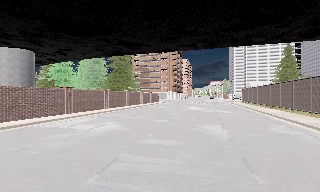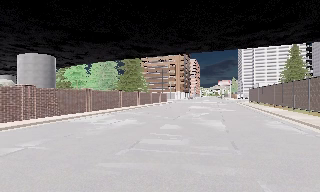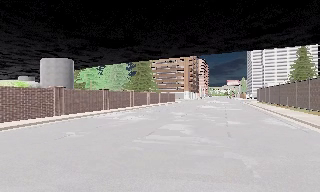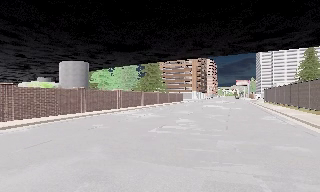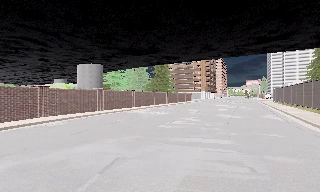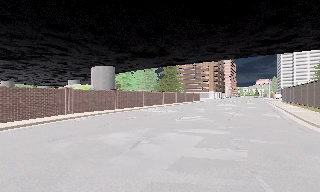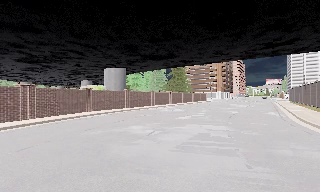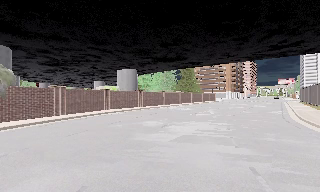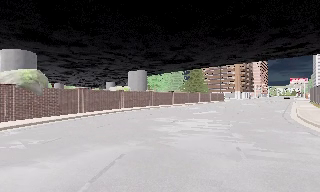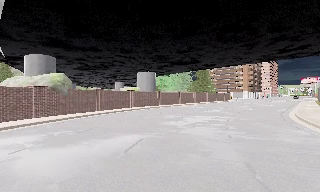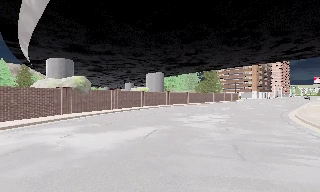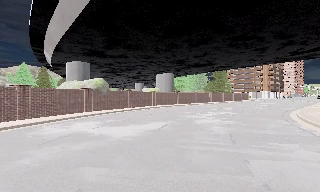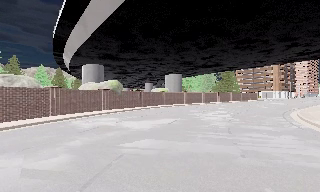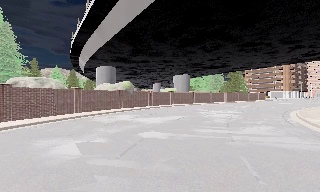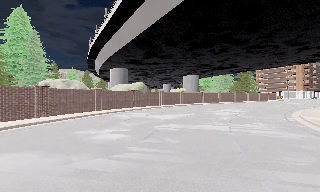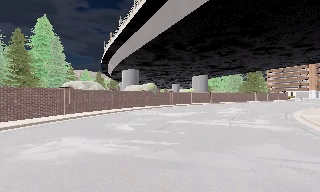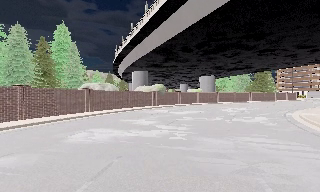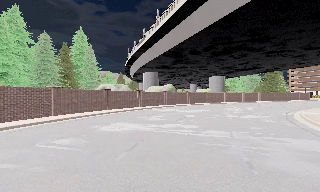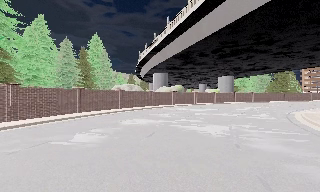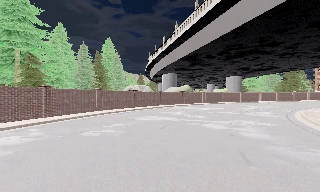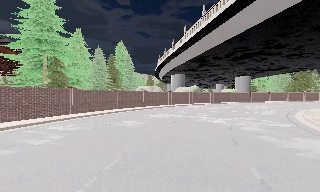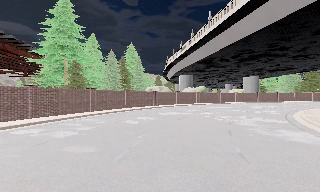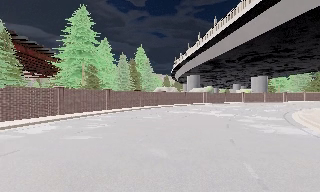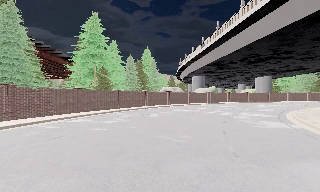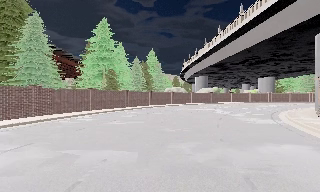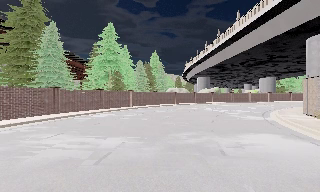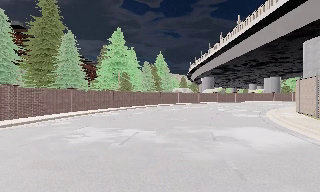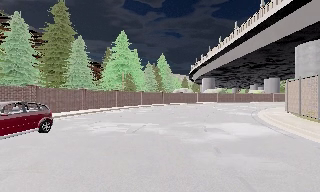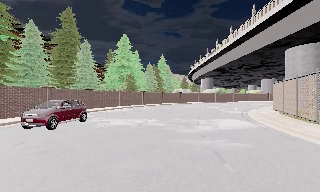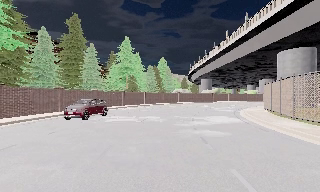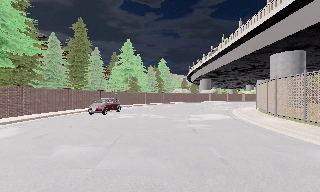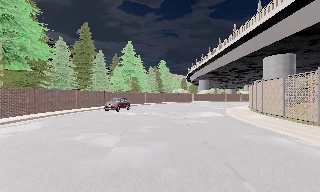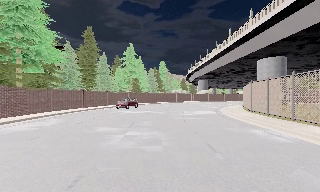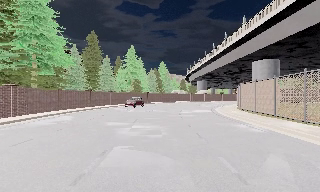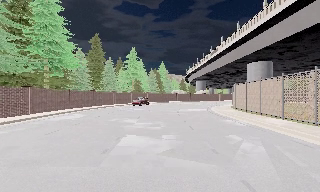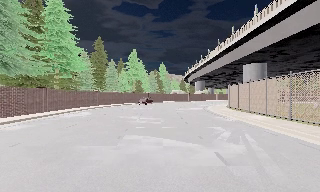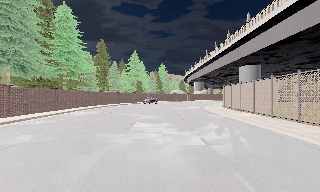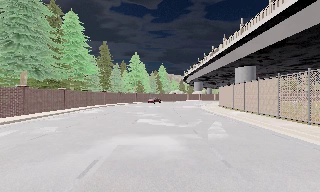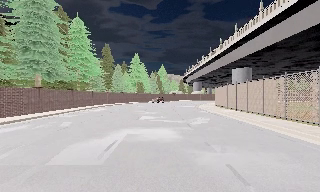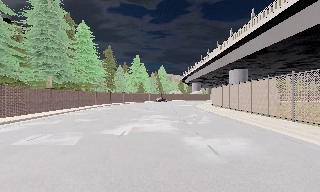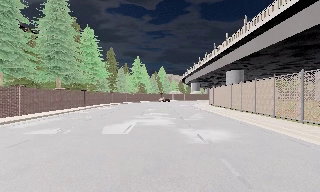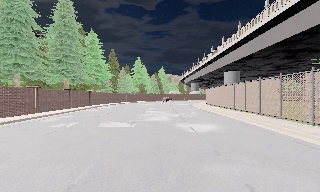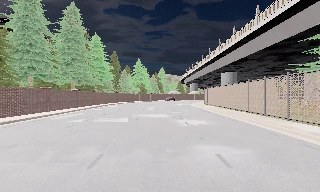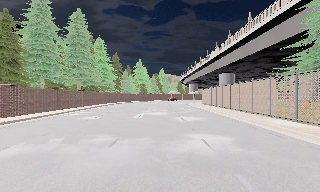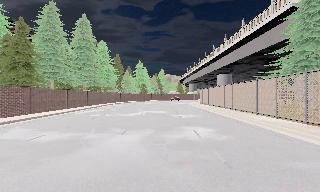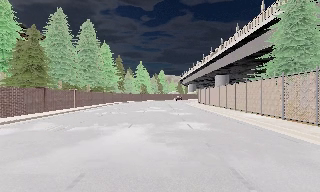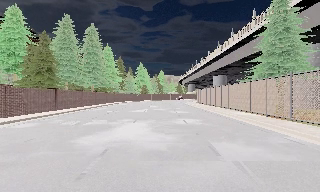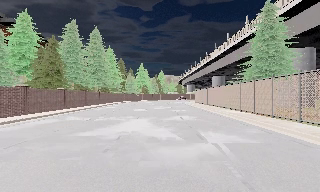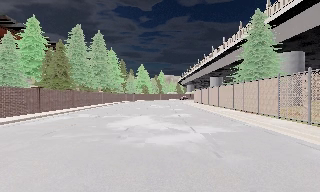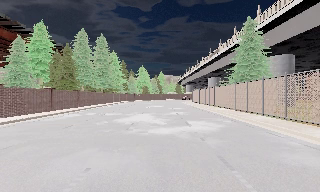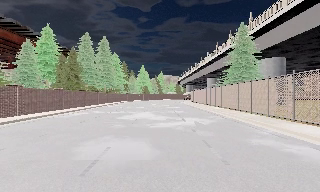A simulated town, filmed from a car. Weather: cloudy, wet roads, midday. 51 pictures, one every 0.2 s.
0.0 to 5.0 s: The camera pans to its left, which is counterclockwise from overhead, by about 70 degrees. It travels backward, about 40 m.
5.0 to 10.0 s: The camera travels backward, about 40 m, so what stands in front gets smaller.
The film runs backward here.
